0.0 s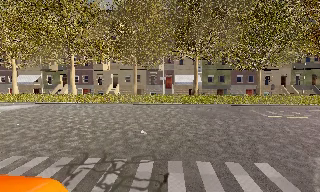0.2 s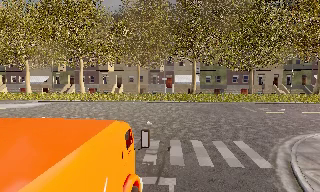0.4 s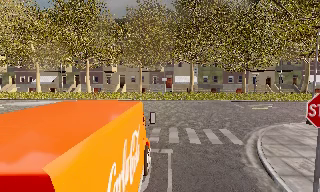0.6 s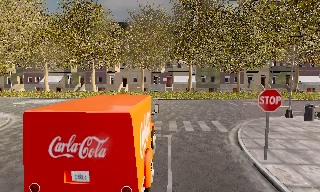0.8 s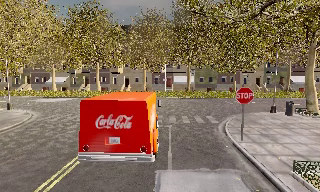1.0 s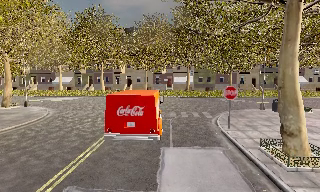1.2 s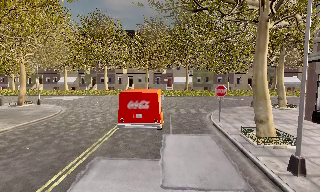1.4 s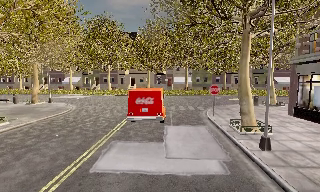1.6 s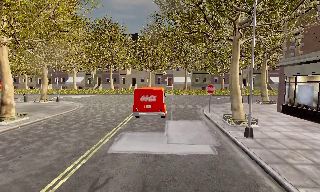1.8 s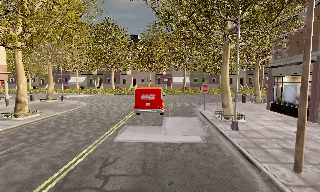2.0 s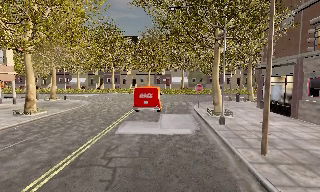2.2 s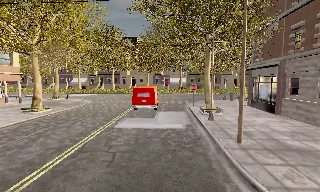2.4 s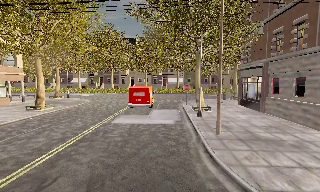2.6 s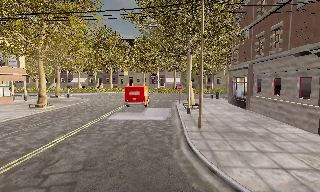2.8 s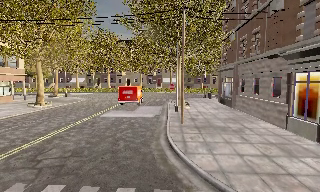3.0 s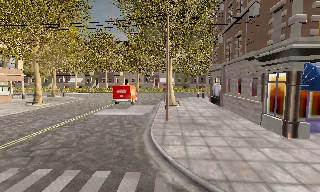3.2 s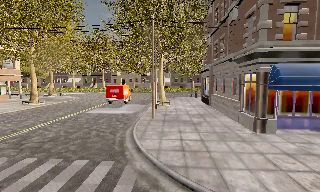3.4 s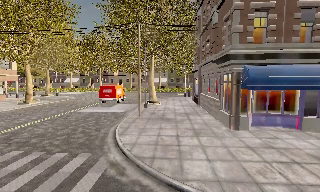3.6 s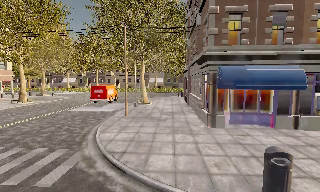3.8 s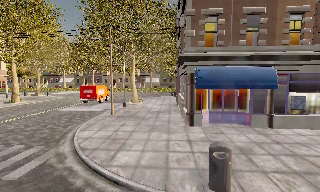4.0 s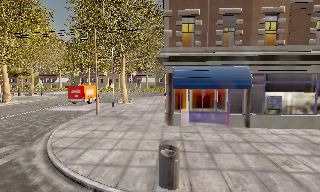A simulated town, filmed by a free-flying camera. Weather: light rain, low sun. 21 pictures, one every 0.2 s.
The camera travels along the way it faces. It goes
backward.
0.0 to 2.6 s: The camera travels backward, about 20 m, so what stands in front gets smaller.
2.6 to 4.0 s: The camera travels to its right and backward, about 9 m, so close, fixed things drift to the left.
The film runs backward here.
